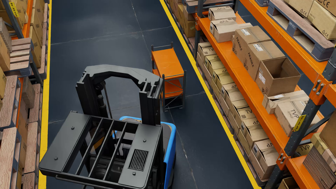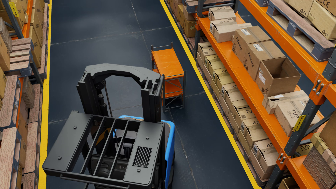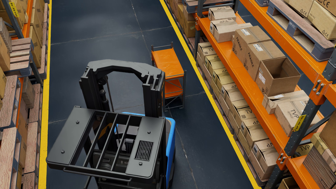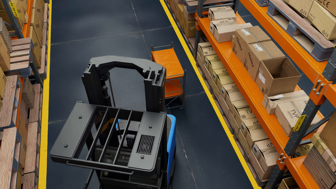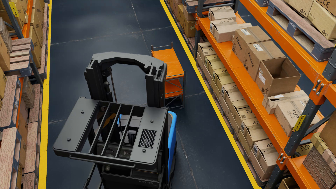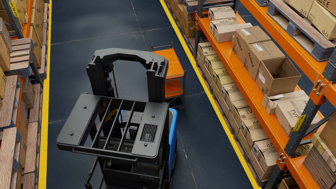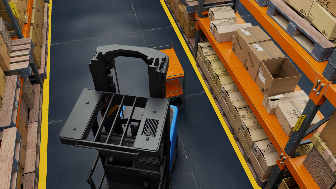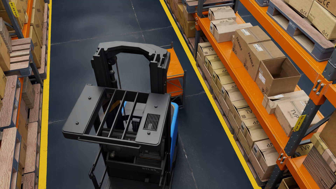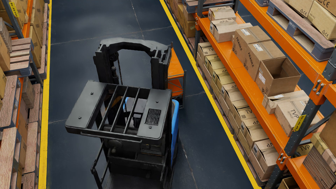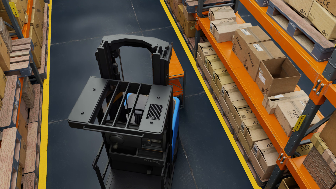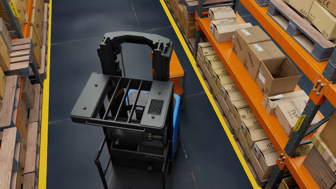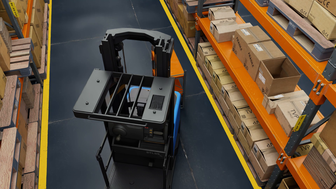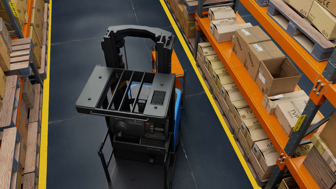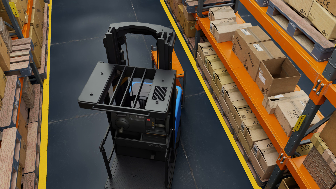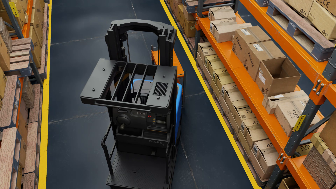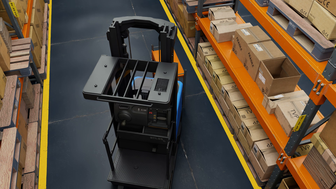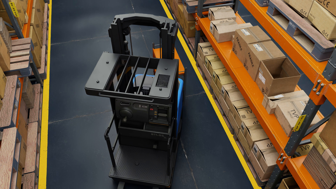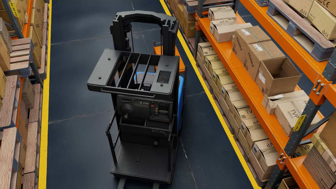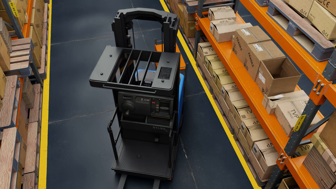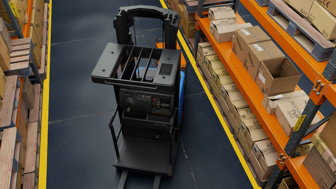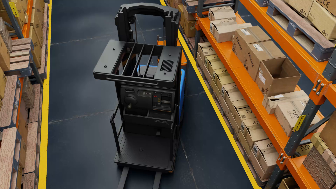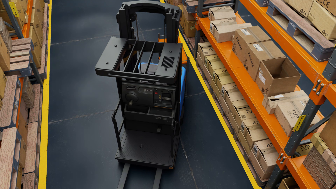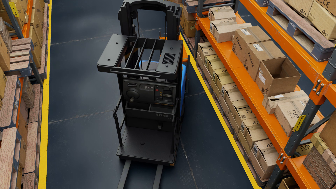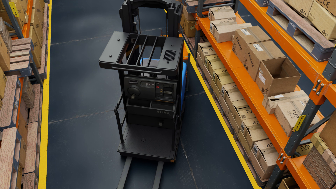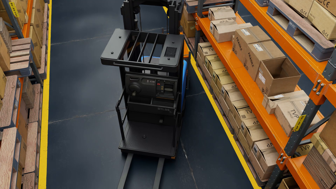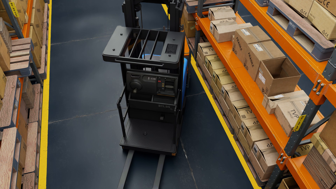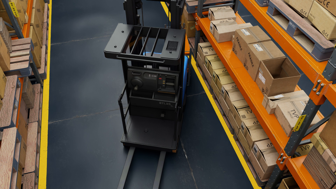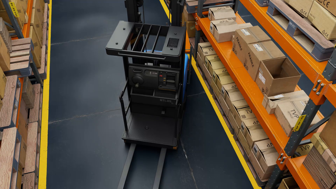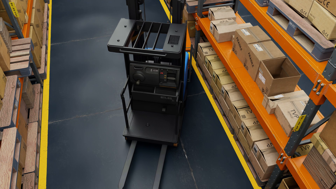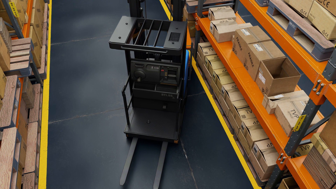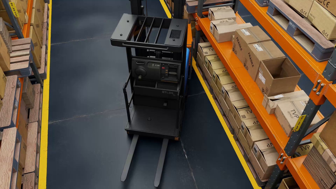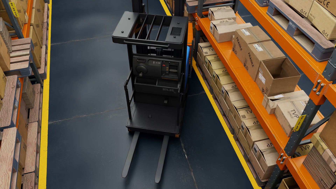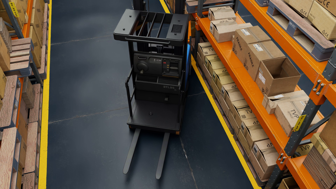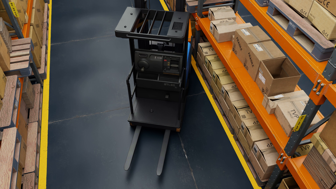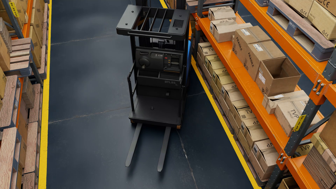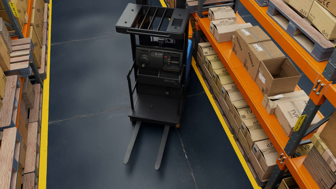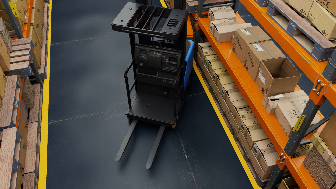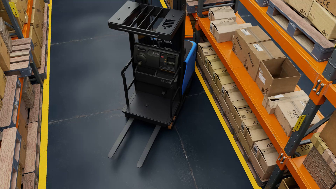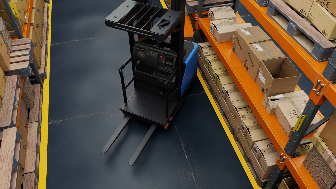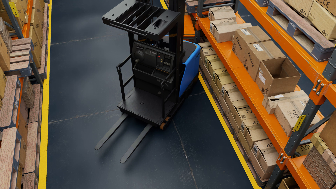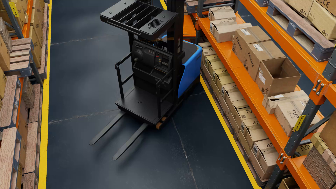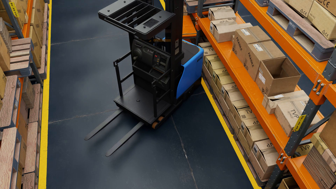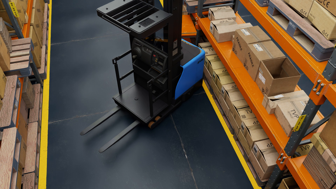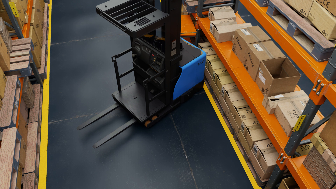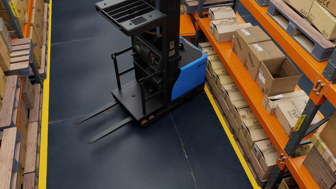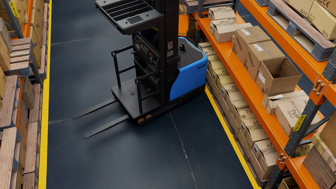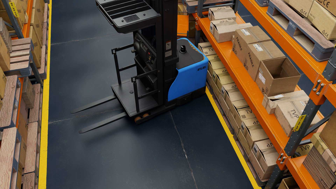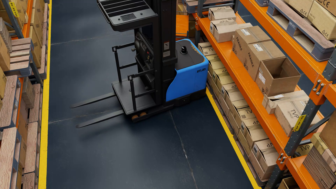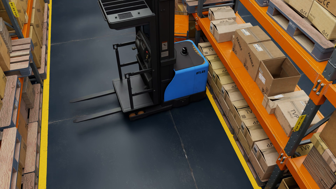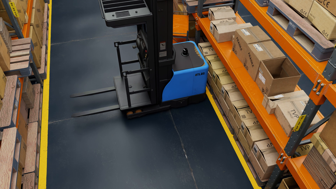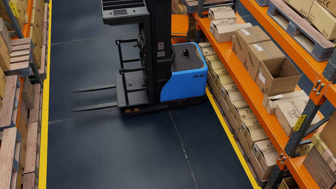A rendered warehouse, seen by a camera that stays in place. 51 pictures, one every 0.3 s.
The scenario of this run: A forklift runs into an object in its way.
